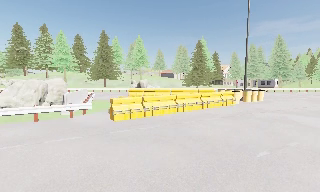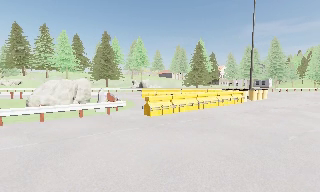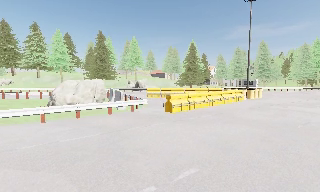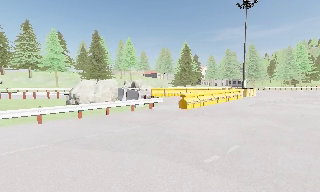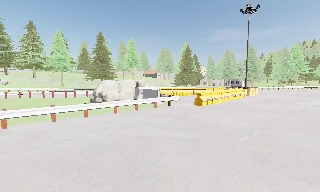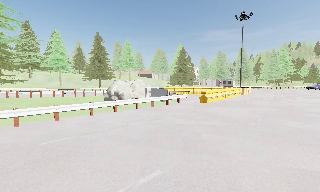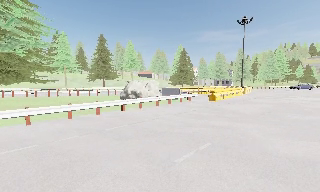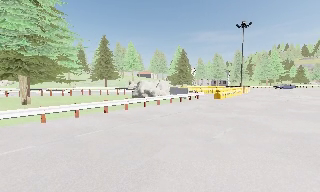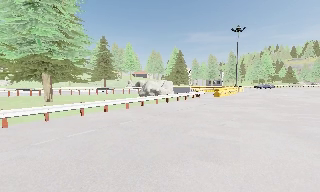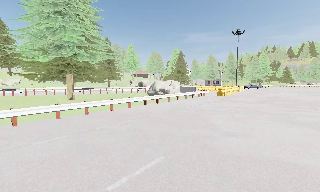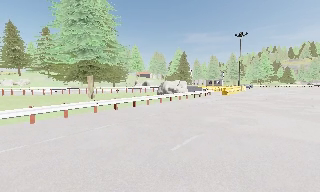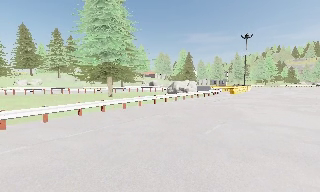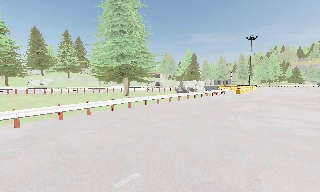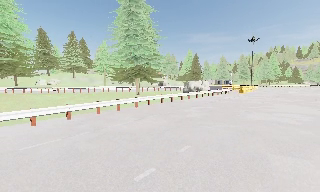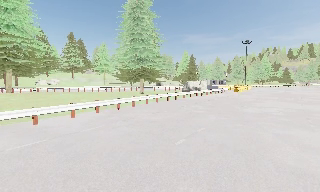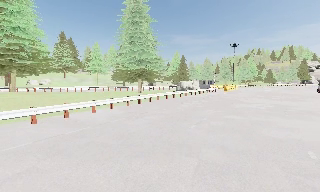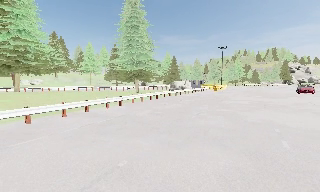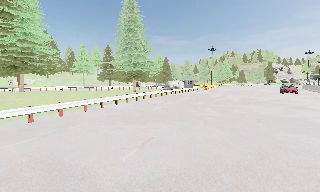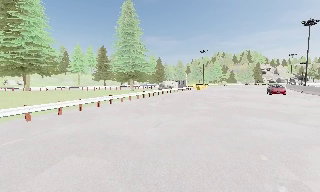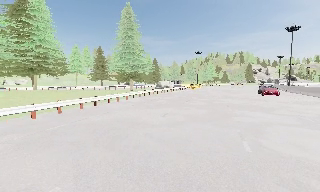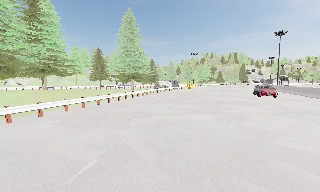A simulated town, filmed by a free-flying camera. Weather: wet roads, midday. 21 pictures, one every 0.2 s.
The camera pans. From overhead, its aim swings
clockwise.
0.0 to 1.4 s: The camera pans to its right, which is clockwise from overhead, by about 15 degrees. It travels to its left and backward, about 15 m, so close, fixed things drift to the right.
1.4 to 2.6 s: The camera travels backward and to its left, about 12 m, so what stands in front gets smaller.
2.6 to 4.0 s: The camera pans to its right, which is clockwise from overhead, by about 20 degrees. It travels backward and to its left, about 15 m, so what stands in front gets smaller.
The film runs forward here.
